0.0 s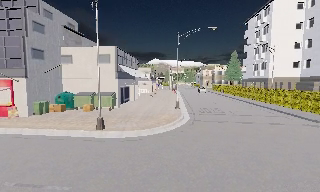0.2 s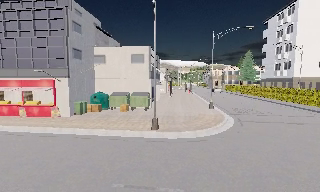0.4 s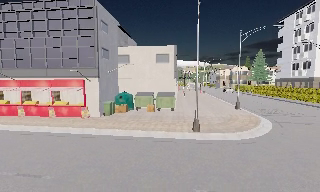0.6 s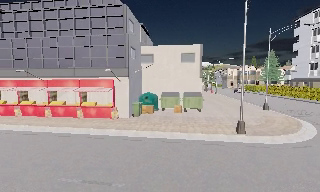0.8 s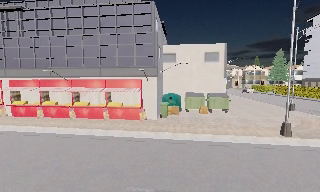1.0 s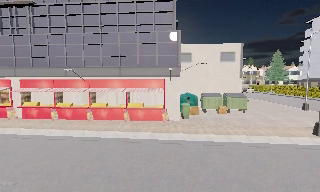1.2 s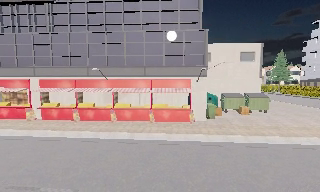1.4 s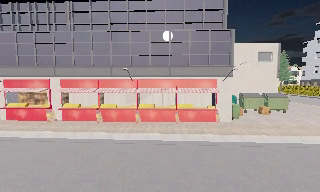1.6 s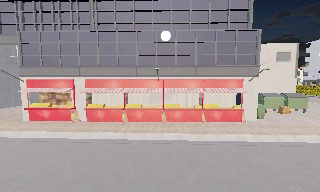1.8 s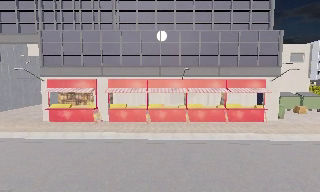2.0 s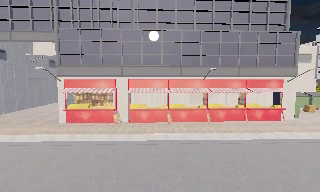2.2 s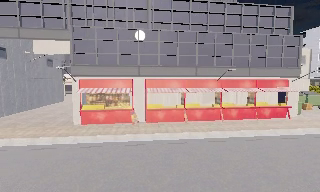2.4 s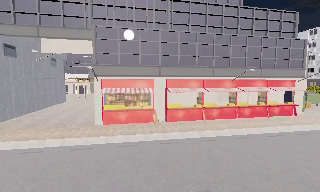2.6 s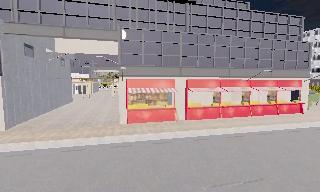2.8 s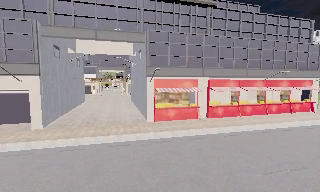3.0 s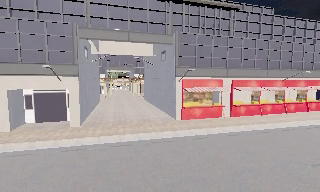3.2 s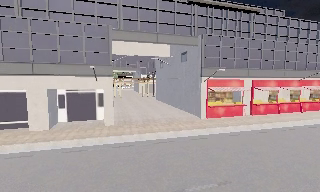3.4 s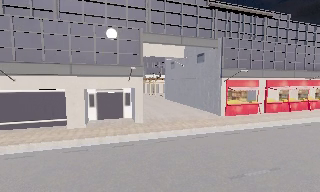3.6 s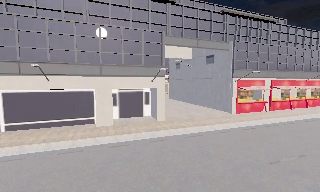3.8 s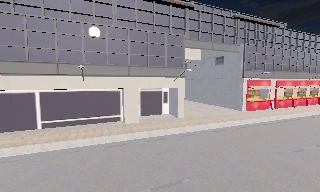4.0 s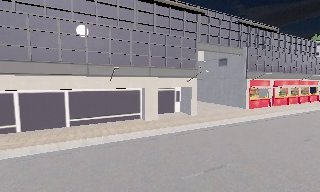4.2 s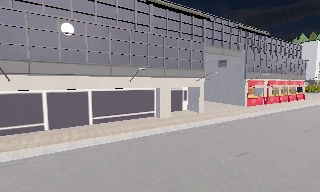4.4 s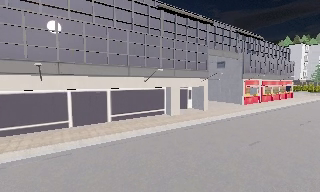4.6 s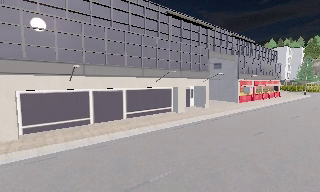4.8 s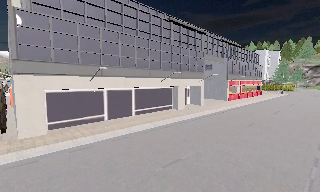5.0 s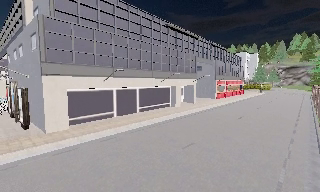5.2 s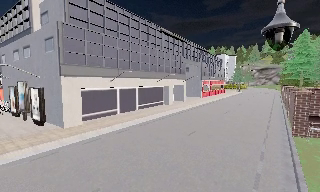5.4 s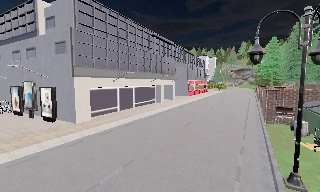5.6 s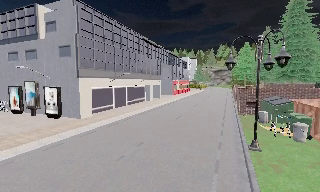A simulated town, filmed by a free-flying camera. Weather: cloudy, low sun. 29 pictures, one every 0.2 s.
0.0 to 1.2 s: The camera travels to its left, about 14 m, so close, fixed things drift to the right.
1.2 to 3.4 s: The camera pans to its right, which is clockwise from overhead, by about 20 degrees. It travels to its left, about 20 m, so close, fixed things drift to the right.
3.4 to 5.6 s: The camera pans to its right, which is clockwise from overhead, by about 50 degrees. It travels to its left and backward, about 20 m.
The film runs backward here.
